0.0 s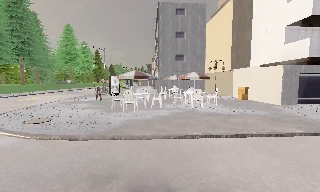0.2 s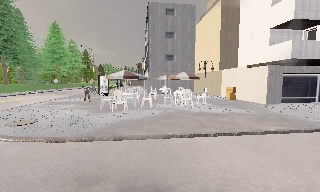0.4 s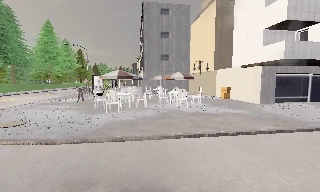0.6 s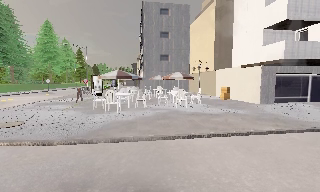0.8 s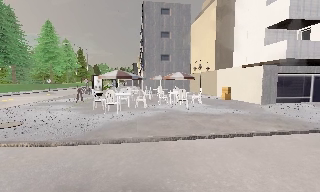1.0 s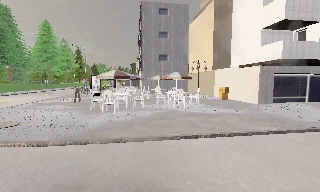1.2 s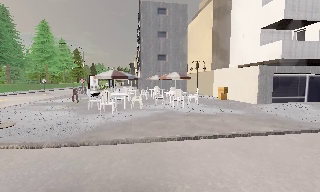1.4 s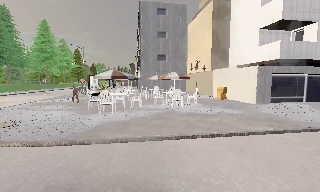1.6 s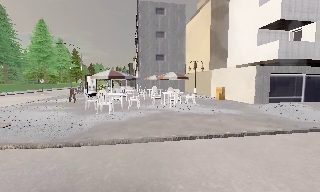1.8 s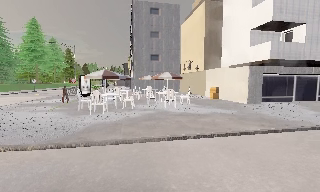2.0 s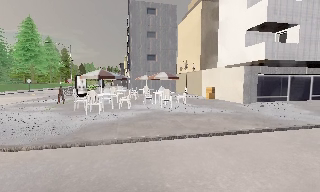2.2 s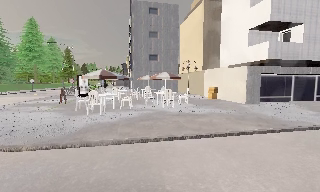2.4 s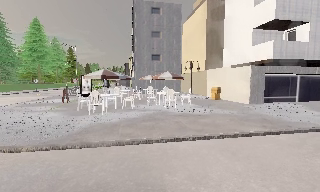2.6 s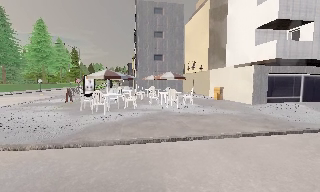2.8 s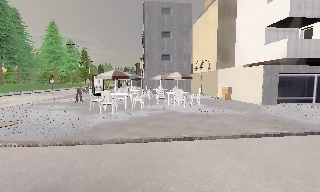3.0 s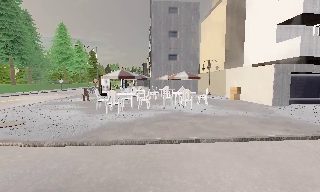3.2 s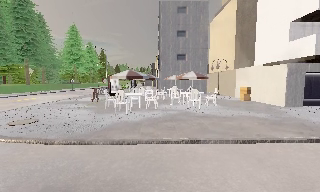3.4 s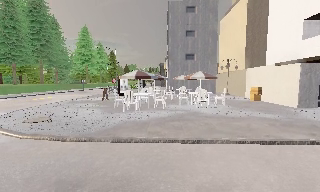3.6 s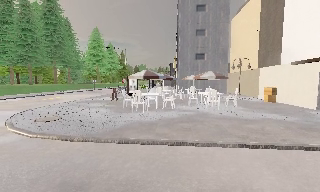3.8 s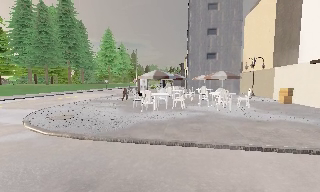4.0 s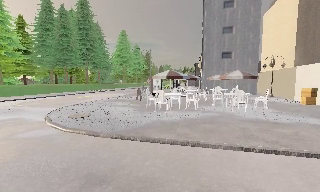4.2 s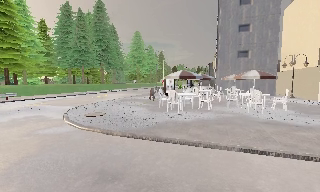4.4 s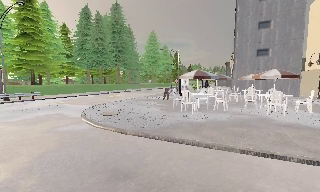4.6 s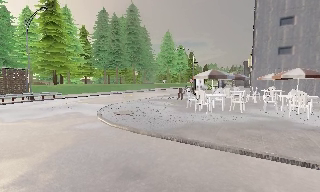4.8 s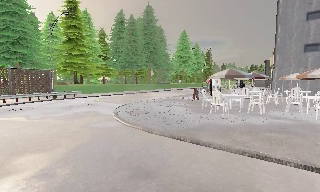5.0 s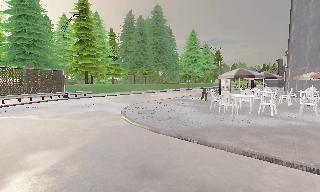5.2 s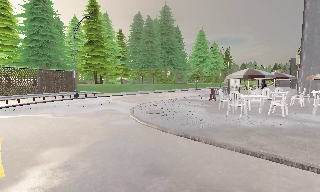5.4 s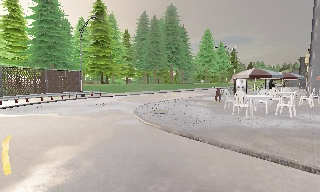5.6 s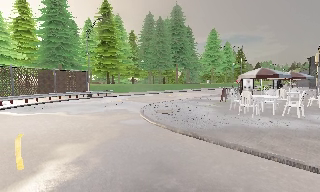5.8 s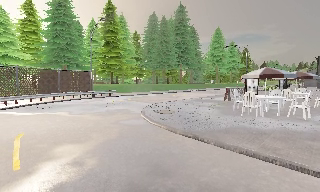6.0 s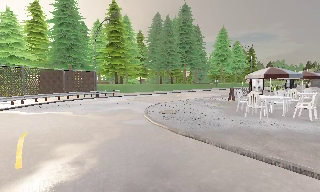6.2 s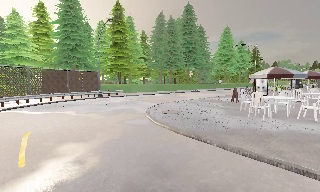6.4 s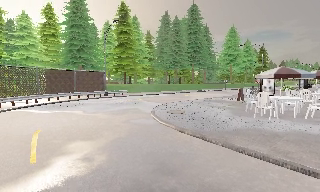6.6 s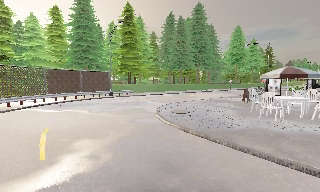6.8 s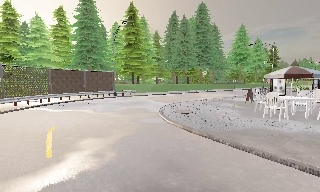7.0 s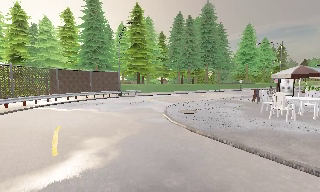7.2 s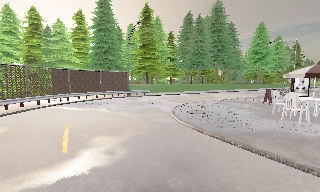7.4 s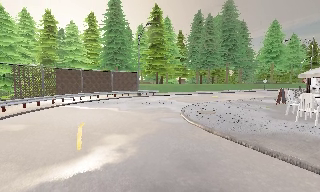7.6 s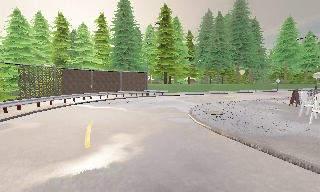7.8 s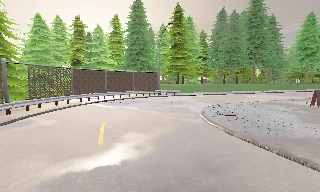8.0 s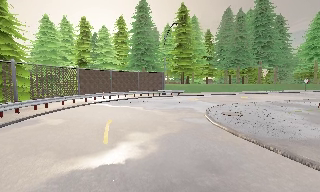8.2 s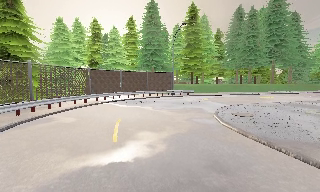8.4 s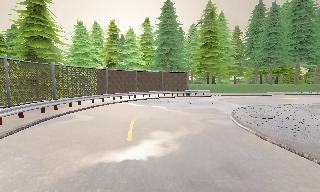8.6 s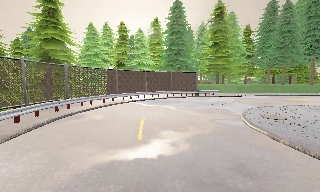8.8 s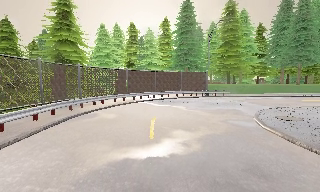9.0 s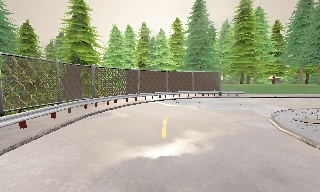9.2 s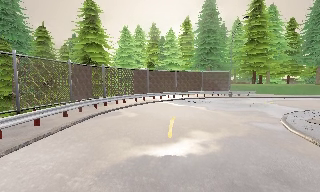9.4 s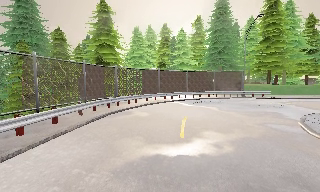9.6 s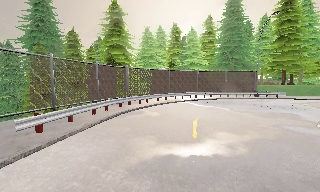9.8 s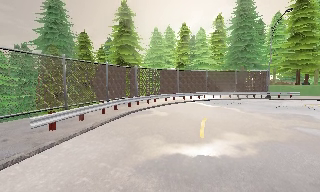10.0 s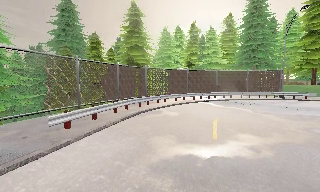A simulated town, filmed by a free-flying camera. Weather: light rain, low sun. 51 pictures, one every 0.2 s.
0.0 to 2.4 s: The camera shifts only a little, or ends up much as it began.
2.4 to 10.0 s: The camera pans to its left, which is counterclockwise from overhead, by about 120 degrees. It travels to its right and backward, about 1 m.
The film runs forward here.
